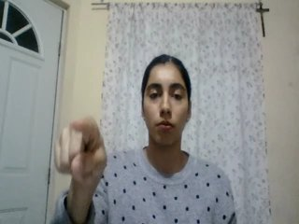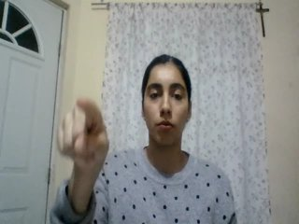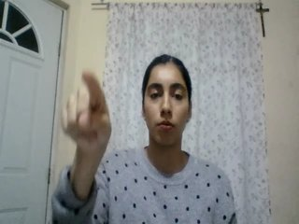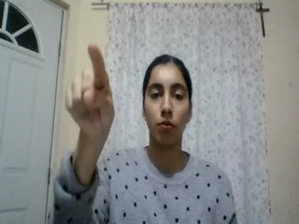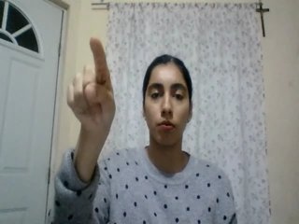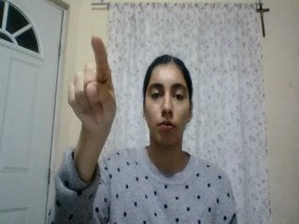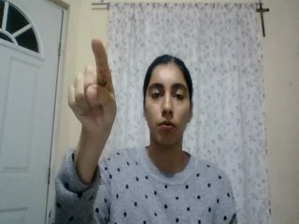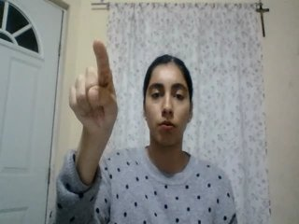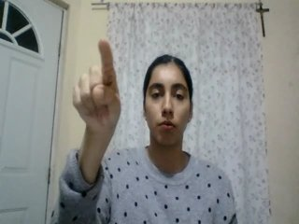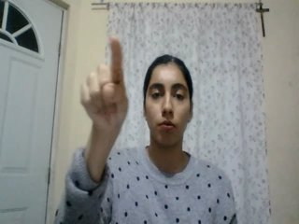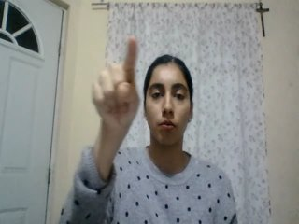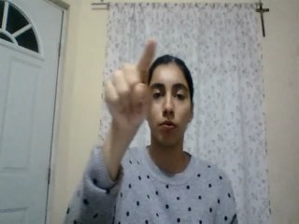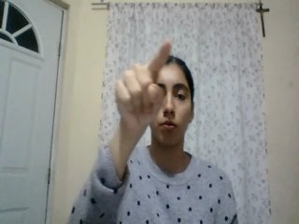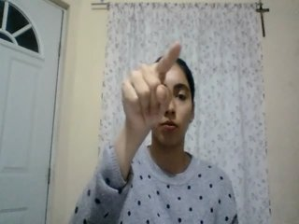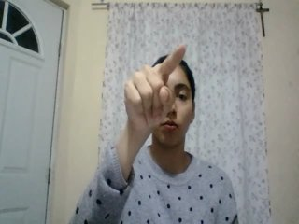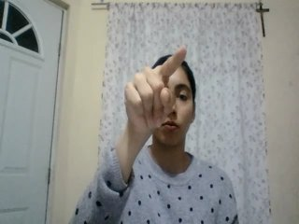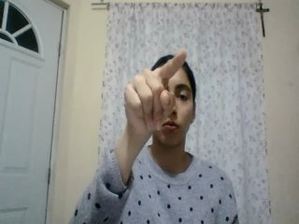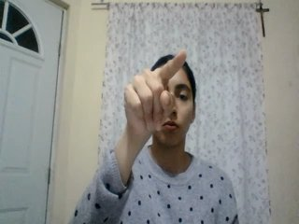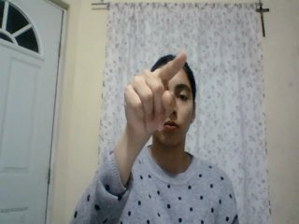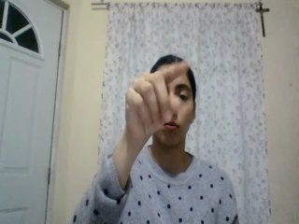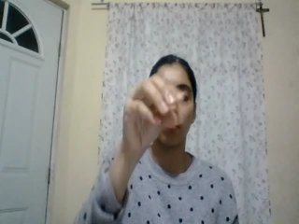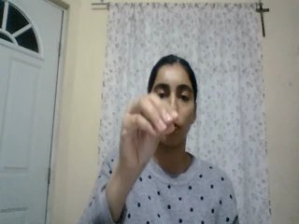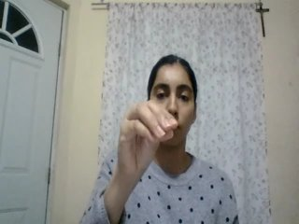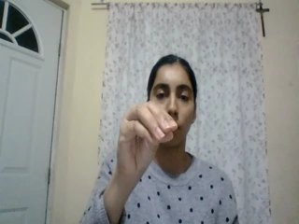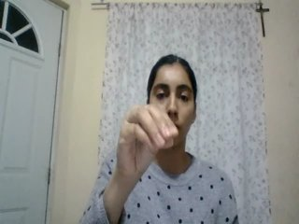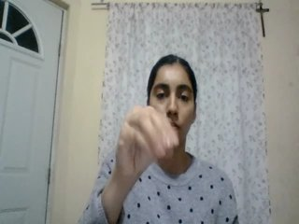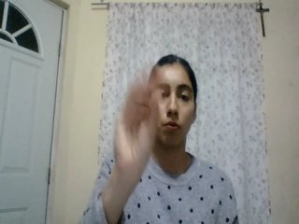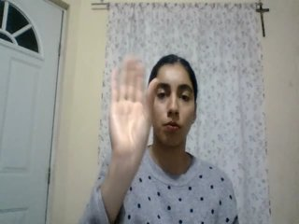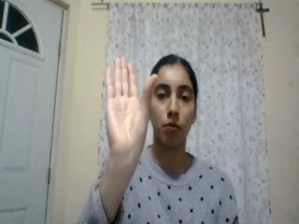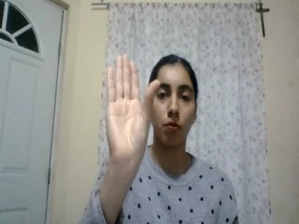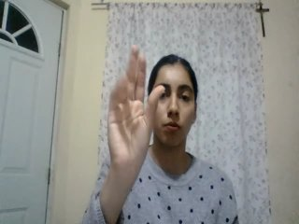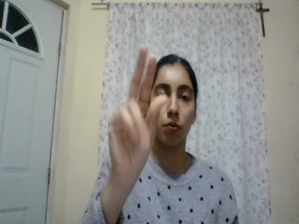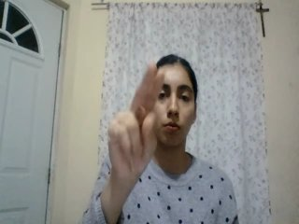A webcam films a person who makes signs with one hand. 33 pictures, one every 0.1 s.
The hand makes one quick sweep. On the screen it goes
upward.
0.0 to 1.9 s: Pointing with one finger.
2.0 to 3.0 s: On the screen the hand sweeps upward. The name of the sign: Throw up.
